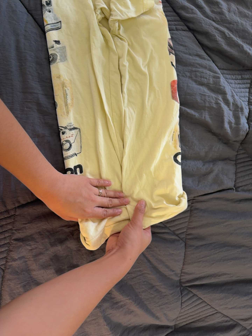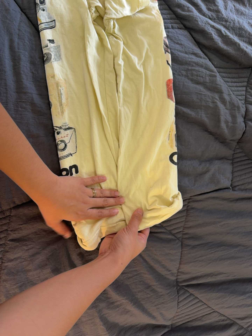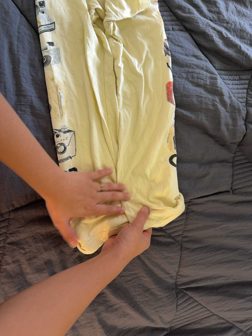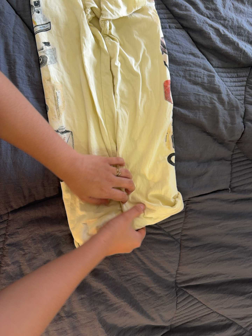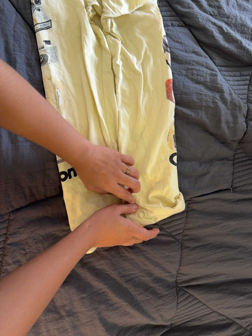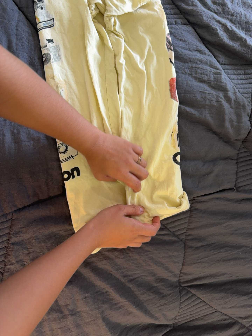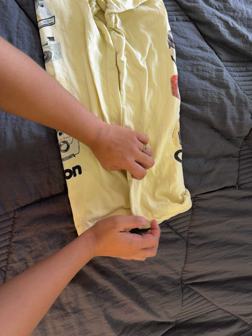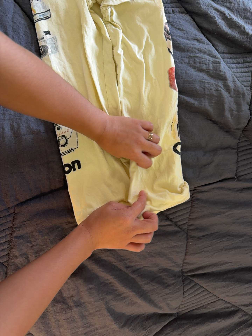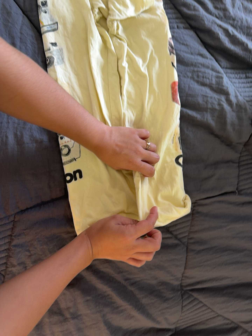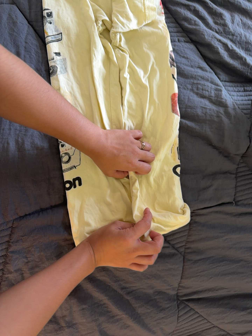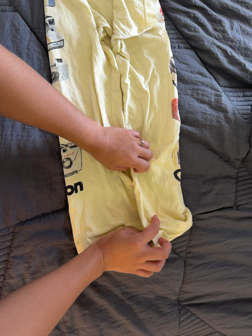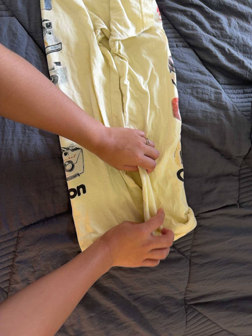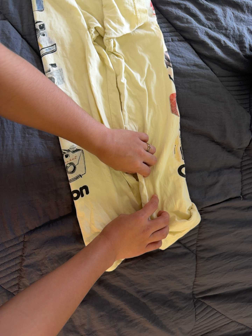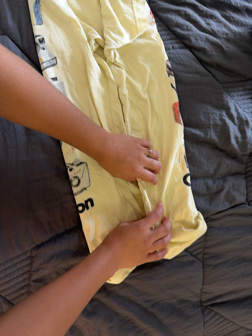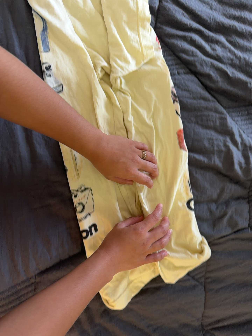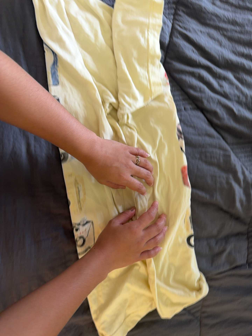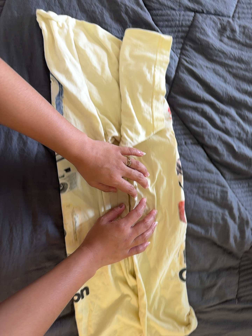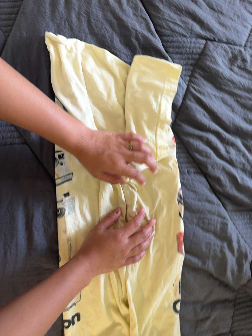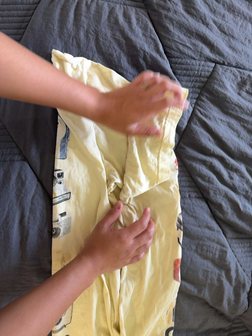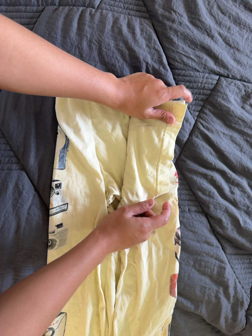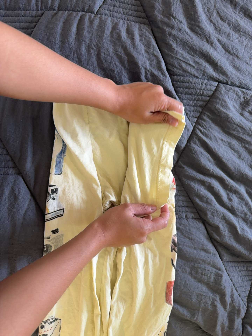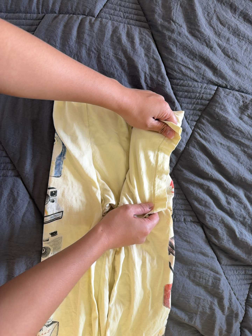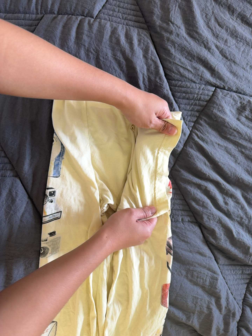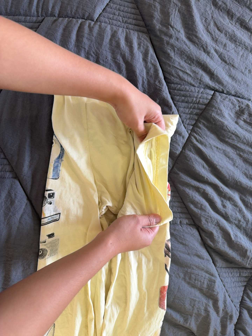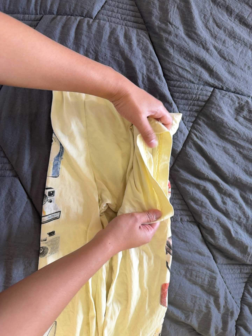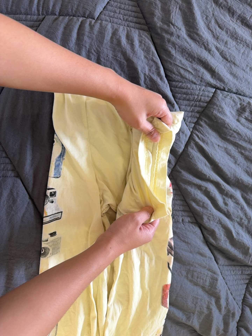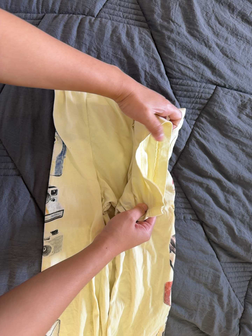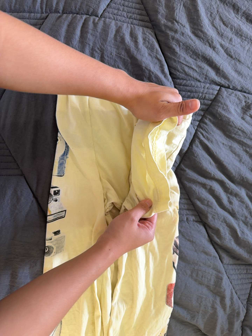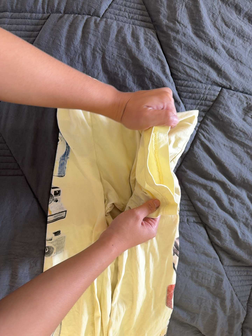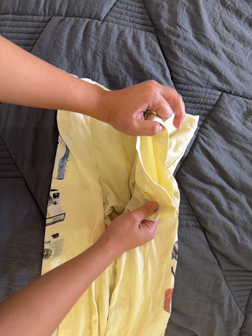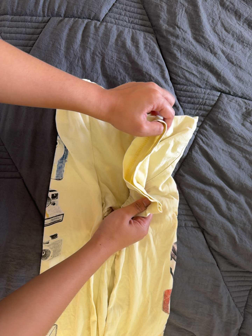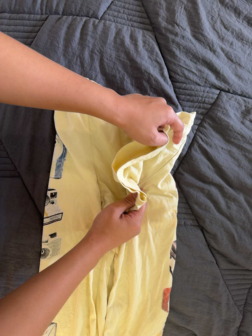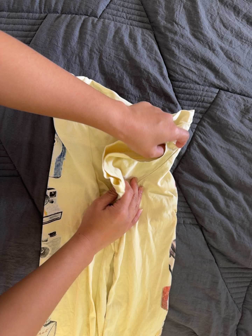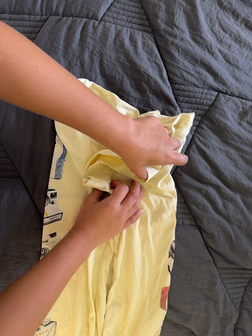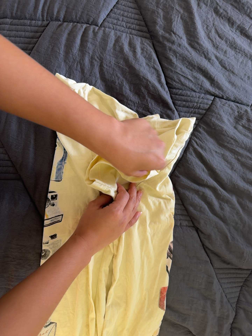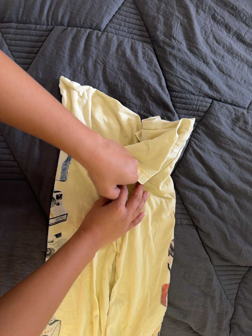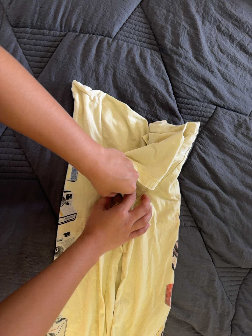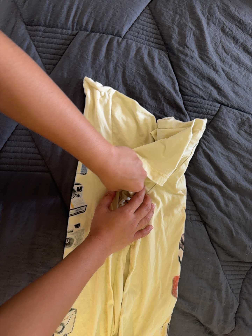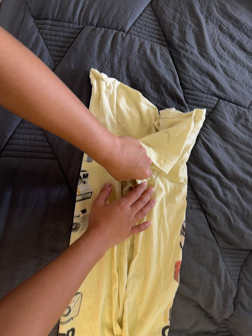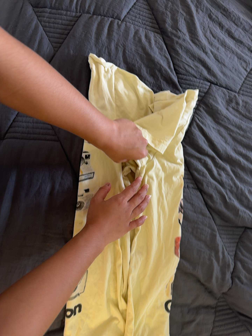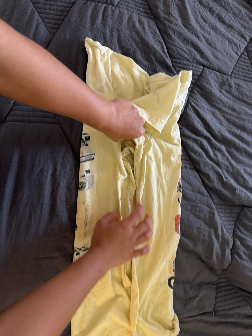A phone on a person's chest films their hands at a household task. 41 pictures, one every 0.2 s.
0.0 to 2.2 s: The camera shifts only a little, or ends up much as it began.
2.2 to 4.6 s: The camera travels toward the top of its view, about 30 cm, so close, fixed things drift downward. It rolls about its line of sight by about 15 degrees, and the scene rotates clockwise.
4.6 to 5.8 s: The camera keeps its place and its aim.
5.8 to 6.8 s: The camera shifts only a little, or ends up much as it began.
6.8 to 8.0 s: The camera travels toward the bottom of its view, to its left and backward, about 20 cm, so close, fixed things drift upward.
The film runs backward here.
